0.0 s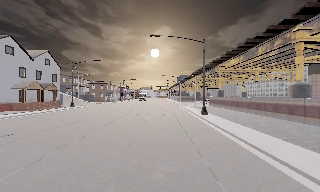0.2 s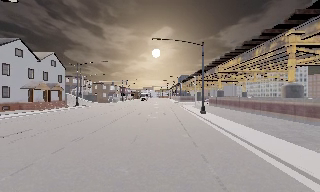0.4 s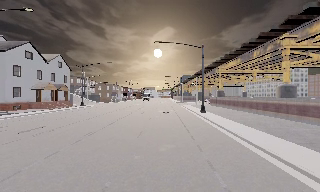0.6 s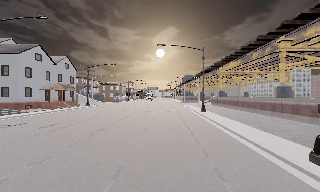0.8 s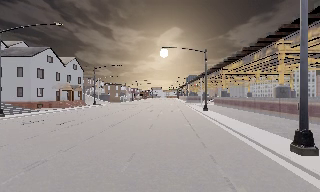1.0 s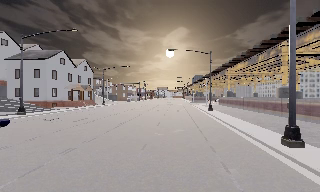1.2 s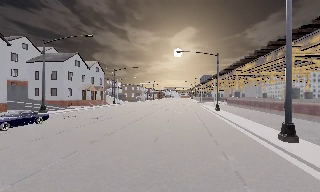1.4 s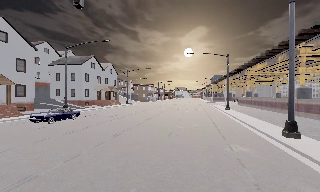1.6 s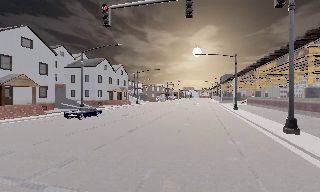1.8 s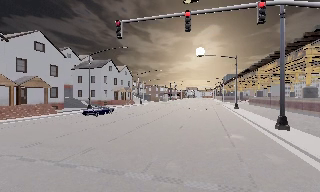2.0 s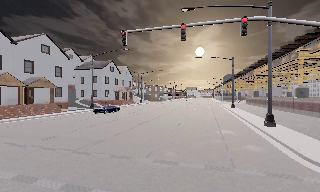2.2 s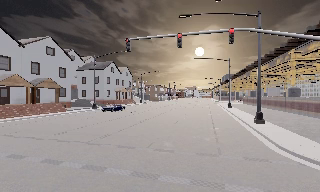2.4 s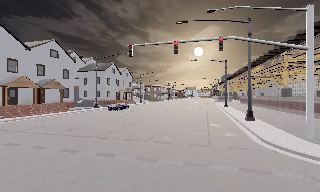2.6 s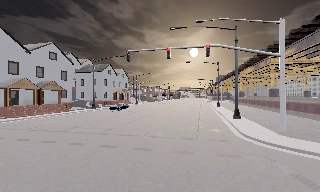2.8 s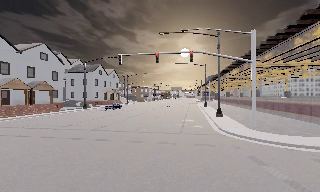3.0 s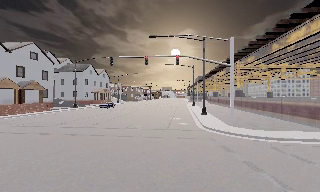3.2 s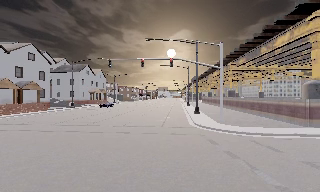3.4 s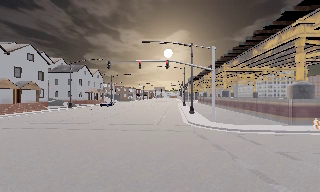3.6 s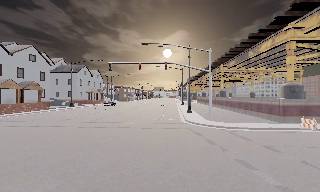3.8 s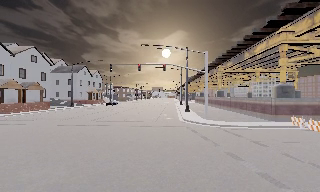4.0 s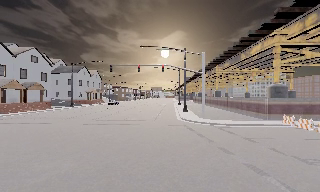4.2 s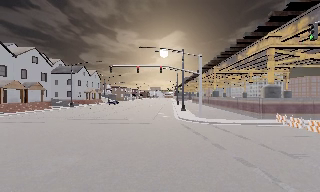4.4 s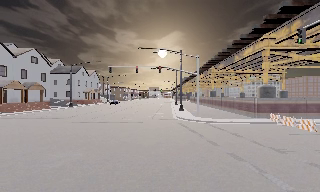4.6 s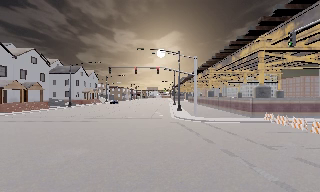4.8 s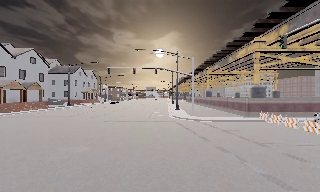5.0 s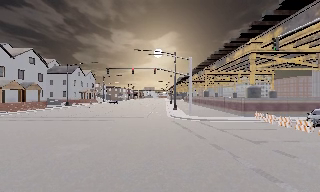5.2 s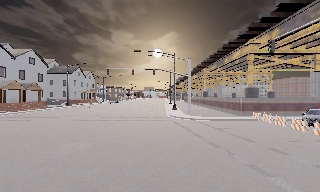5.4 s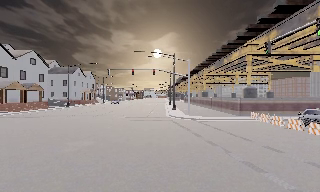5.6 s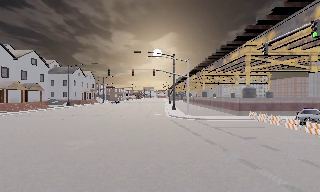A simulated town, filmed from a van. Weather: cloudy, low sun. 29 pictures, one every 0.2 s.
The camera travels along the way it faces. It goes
backward.
0.0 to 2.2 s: The camera swings to its left by about 15 degrees, and the scene slides to the right. It travels backward, about 15 m, so what stands in front gets smaller.
2.2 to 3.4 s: The scene slides to the left, as the camera pans about 10 degrees to its right. It travels backward, about 8 m, so what stands in front gets smaller.
3.4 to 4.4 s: The camera travels backward, about 3.5 m, so what stands in front gets smaller. It loses speed.
4.4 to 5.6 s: The camera travels backward, about 2 m, so what stands in front gets smaller.
The film runs backward here.
